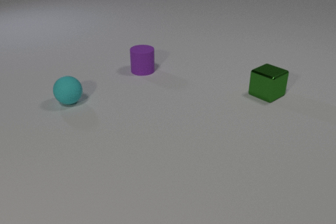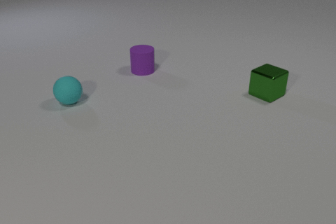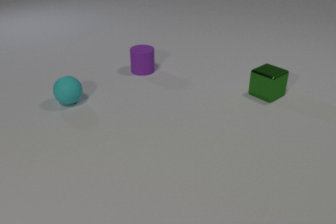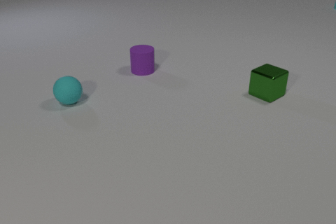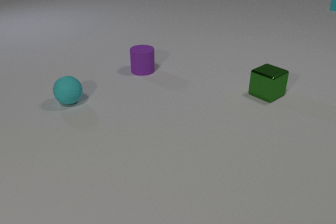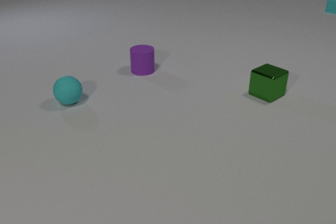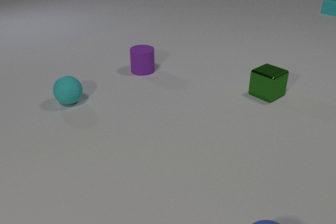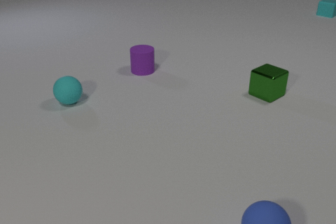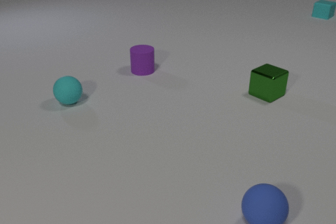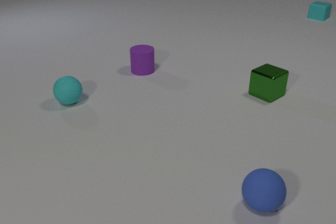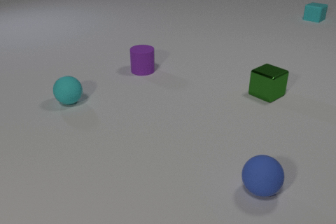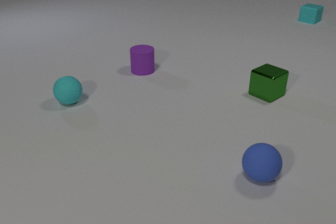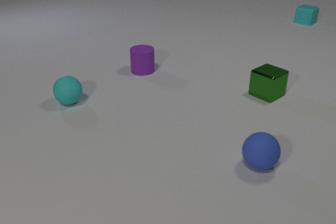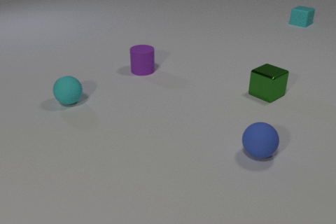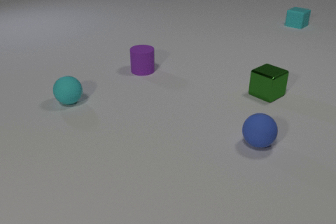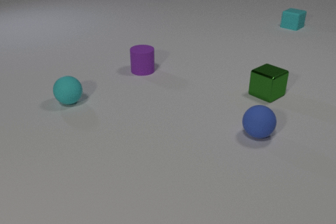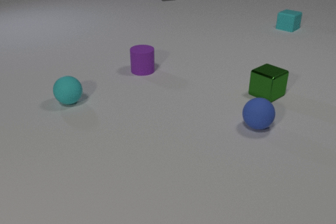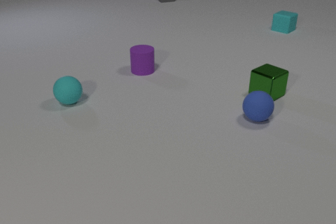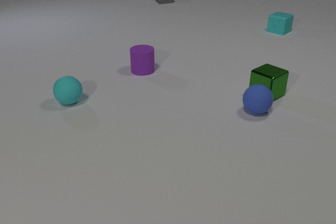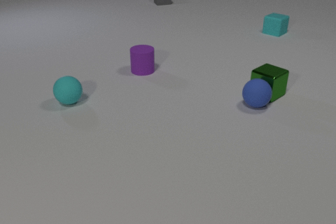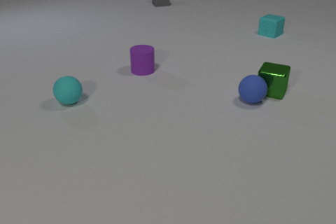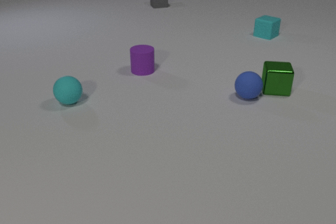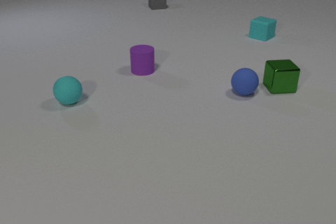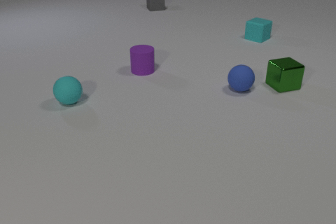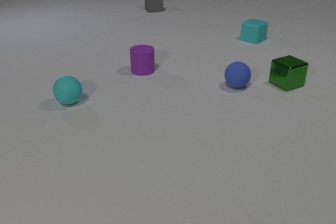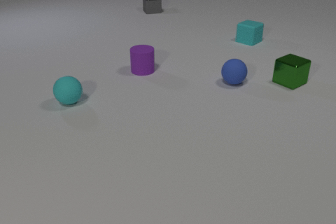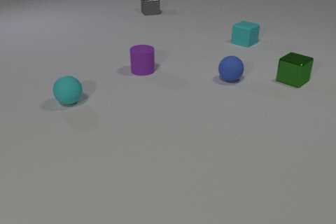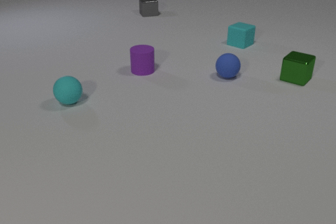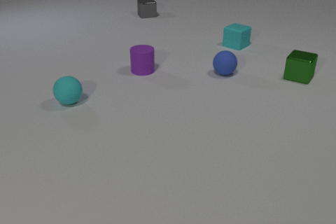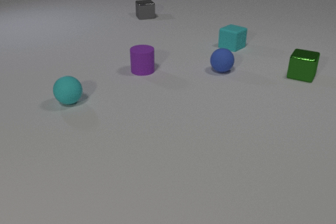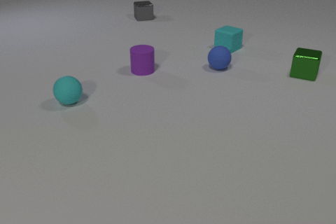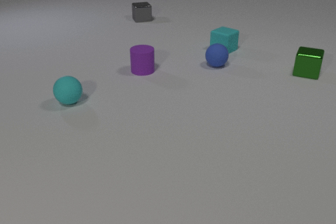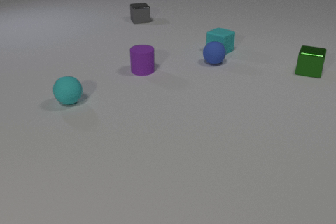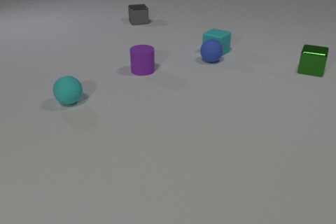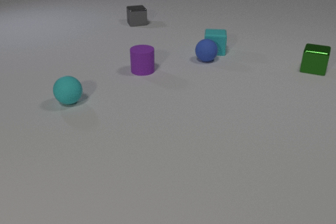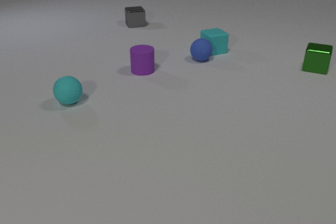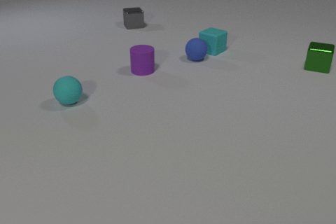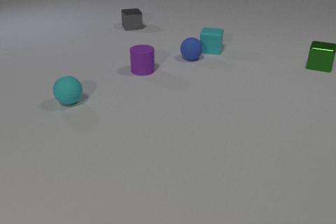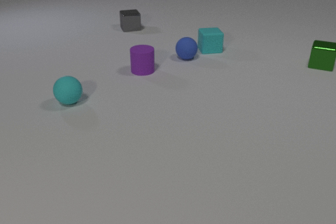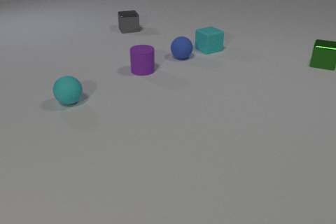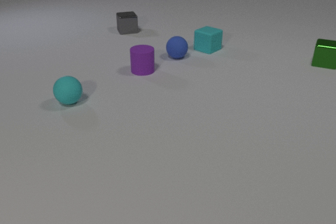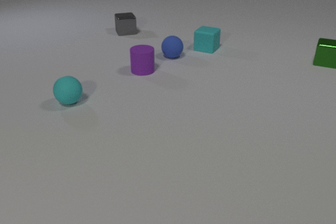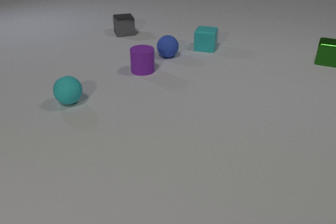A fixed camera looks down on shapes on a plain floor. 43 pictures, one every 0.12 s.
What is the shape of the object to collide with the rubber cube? sphere.
What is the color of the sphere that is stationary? cyan.
What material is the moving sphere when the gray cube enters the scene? rubber.
0.00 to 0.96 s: The blue rubber sphere comes in at the bottom edge, rolls away from the camera. The cyan rubber cube comes in at the right edge, slides toward the camera and to the left.
0.96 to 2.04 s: The blue rubber sphere rolls away from the camera. The cyan rubber cube slides toward the camera and to the left. The gray metal cube comes in at the top edge, slides toward the camera.
2.04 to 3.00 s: The blue rubber sphere rolls away from the camera. The green metal cube slides away from the camera and to the right, spins so that its near face slides to the right, counterclockwise seen from above. The cyan rubber cube slides toward the camera and to the left. The gray metal cube slides toward the camera. The blue rubber sphere and the green metal cube collide.
3.00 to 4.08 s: The blue rubber sphere rolls away from the camera and to the left. The green metal cube slides away from the camera and to the right, spins counterclockwise seen from above by about 30 degrees, its near face sliding to the right. The cyan rubber cube slides toward the camera and to the left, spins so that its near face slides to the right, counterclockwise seen from above. The gray metal cube slides toward the camera. The blue rubber sphere and the cyan rubber cube collide.
4.08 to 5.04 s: The blue rubber sphere rolls to the left. The green metal cube slides away from the camera and to the right. The cyan rubber cube slides to the left and away from the camera, spins so that its near face slides to the right, counterclockwise seen from above. The gray metal cube slides toward the camera and to the left.
